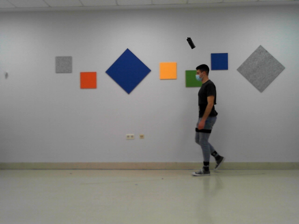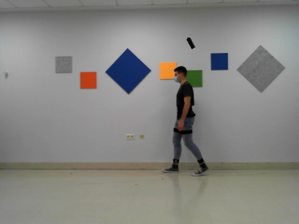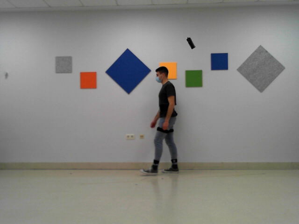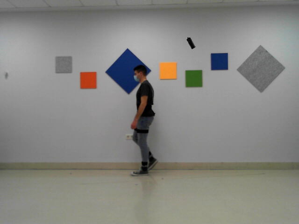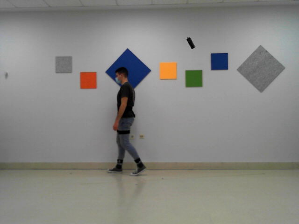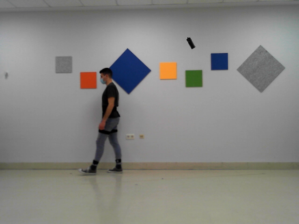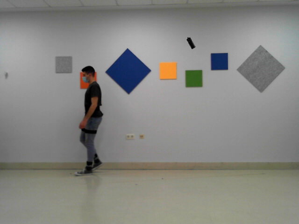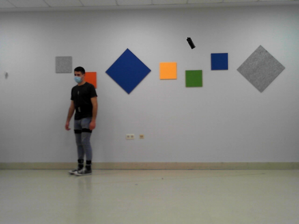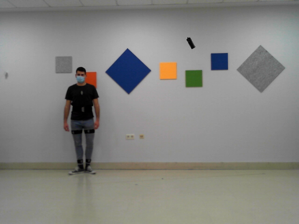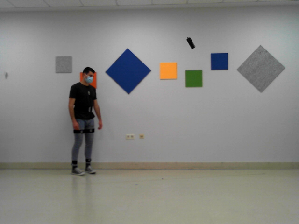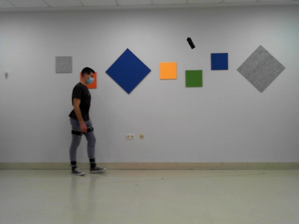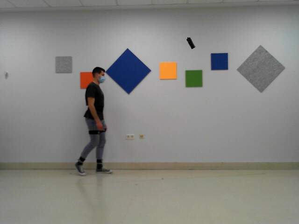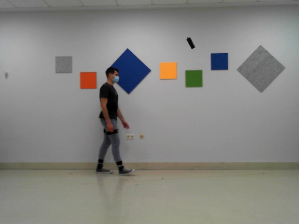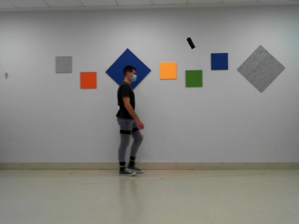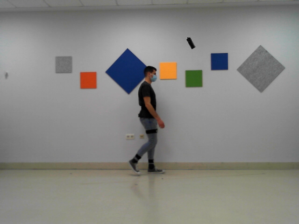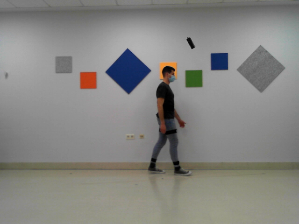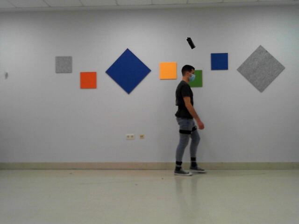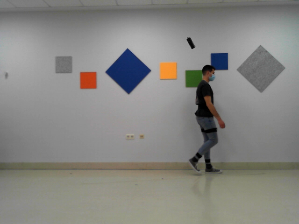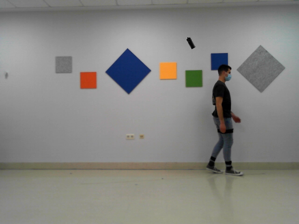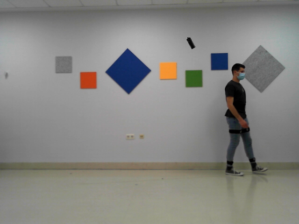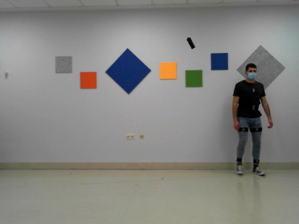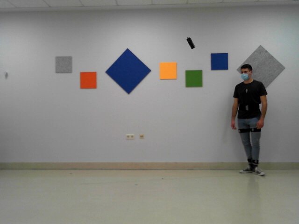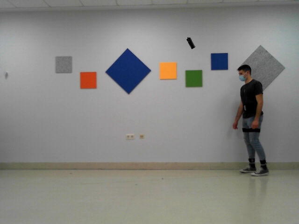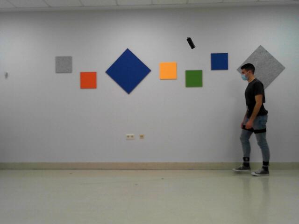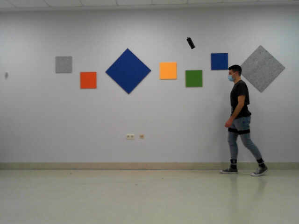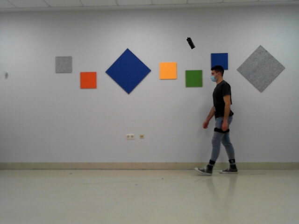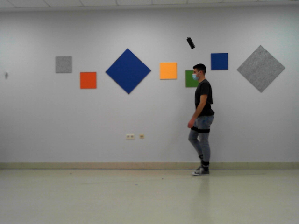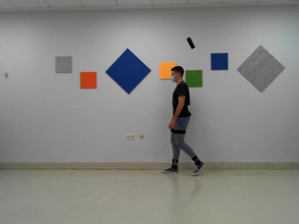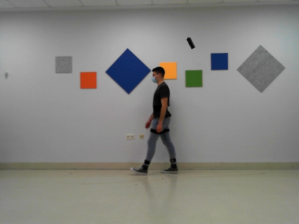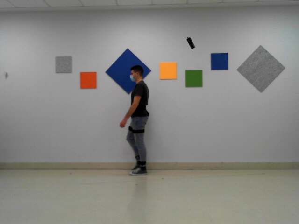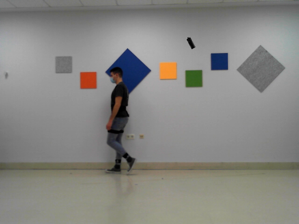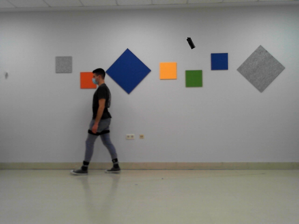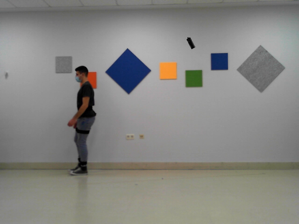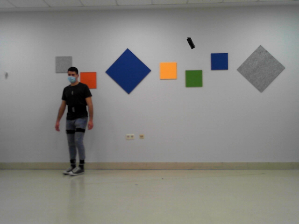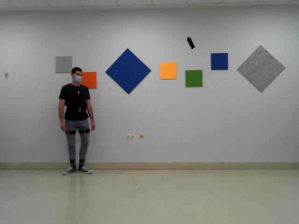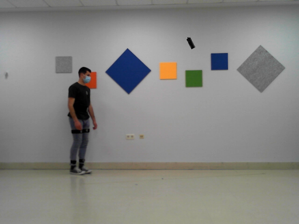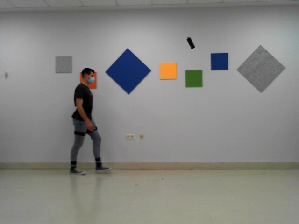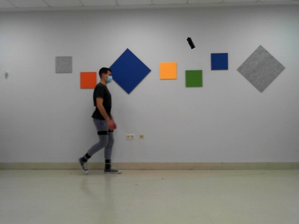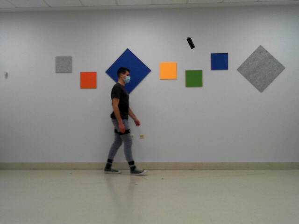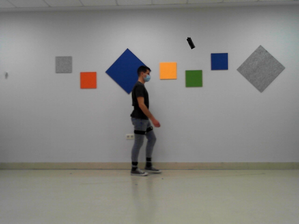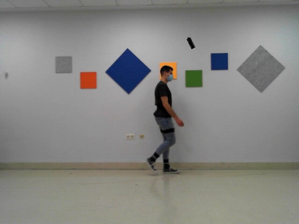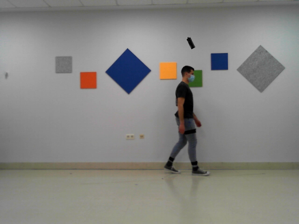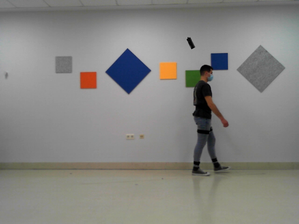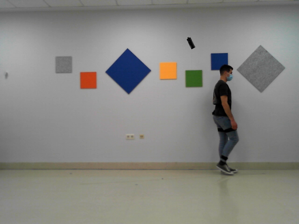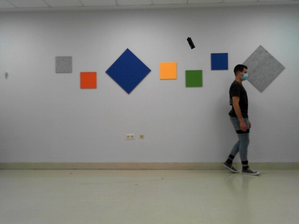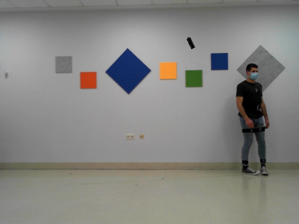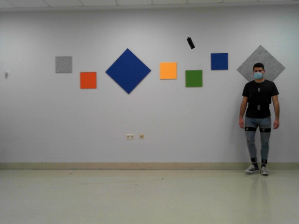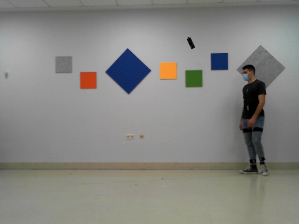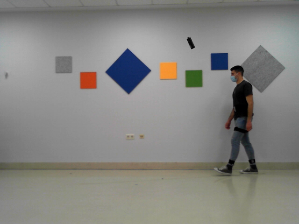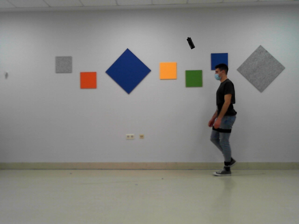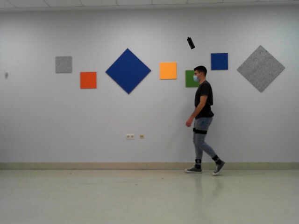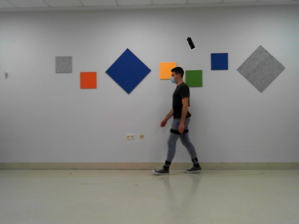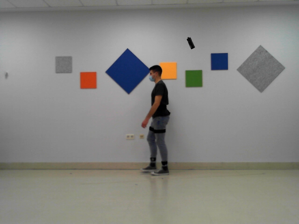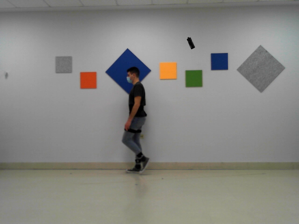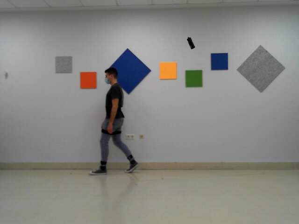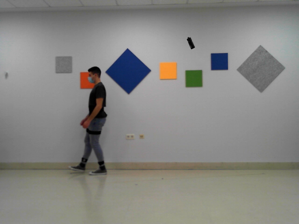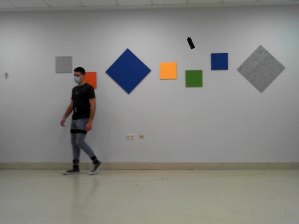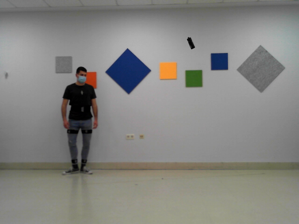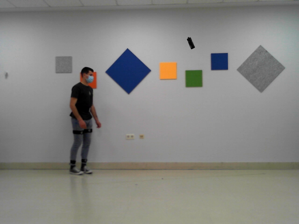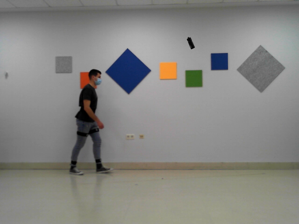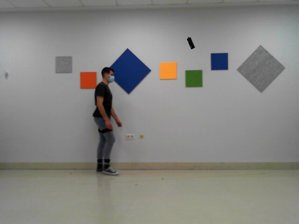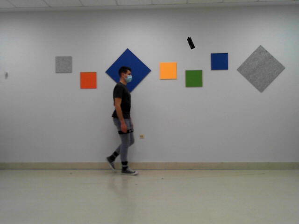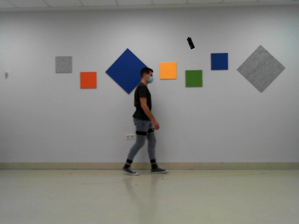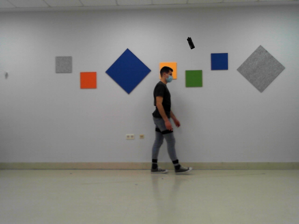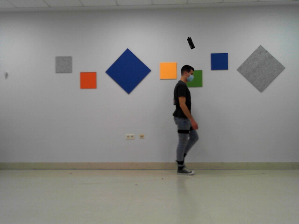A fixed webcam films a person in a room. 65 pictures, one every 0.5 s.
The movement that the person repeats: Walk forward.
